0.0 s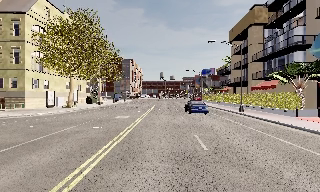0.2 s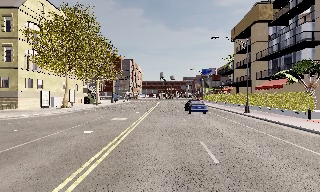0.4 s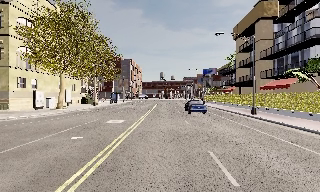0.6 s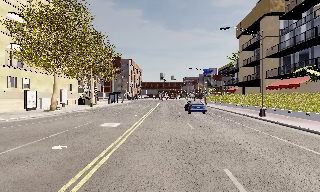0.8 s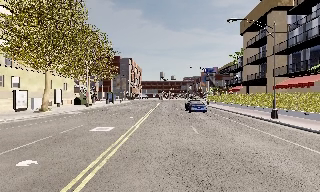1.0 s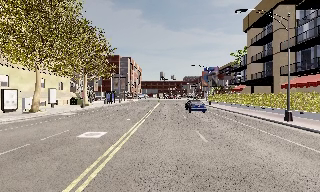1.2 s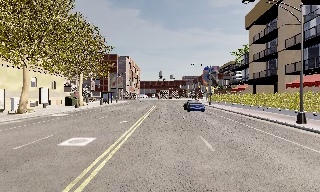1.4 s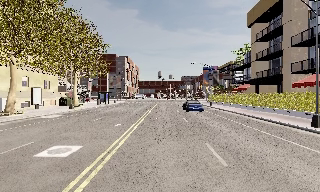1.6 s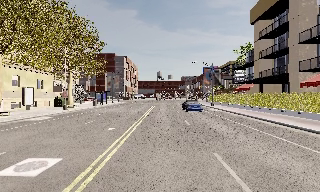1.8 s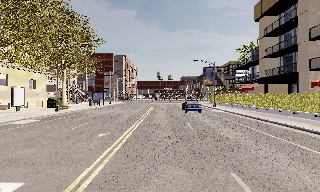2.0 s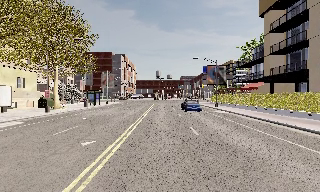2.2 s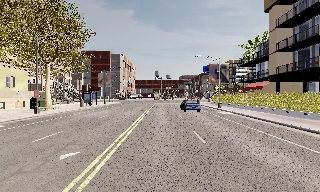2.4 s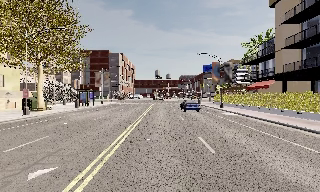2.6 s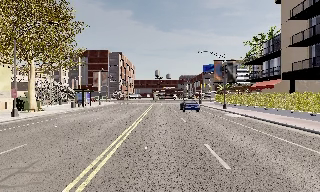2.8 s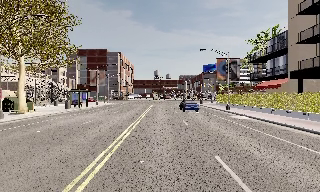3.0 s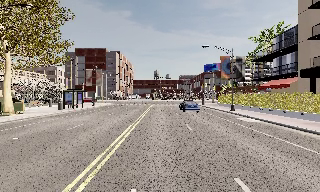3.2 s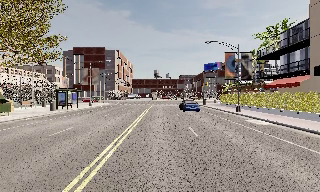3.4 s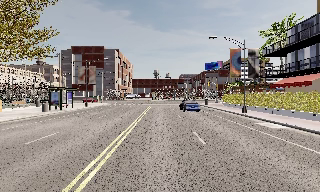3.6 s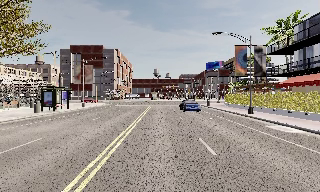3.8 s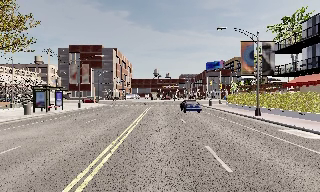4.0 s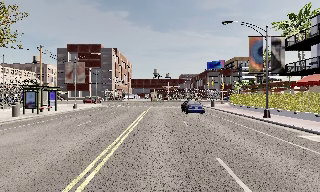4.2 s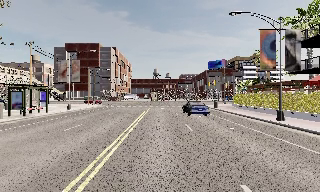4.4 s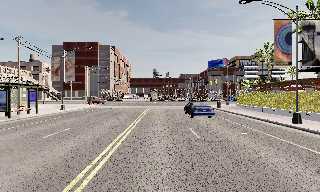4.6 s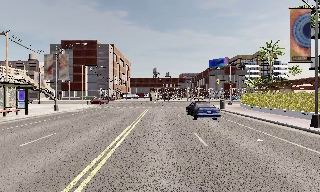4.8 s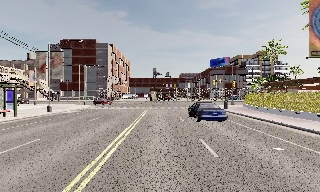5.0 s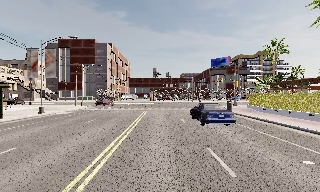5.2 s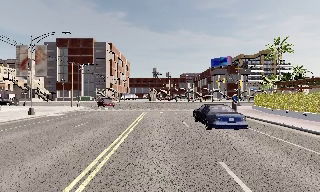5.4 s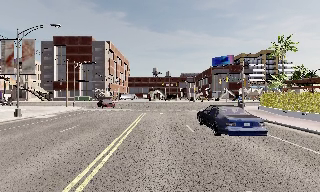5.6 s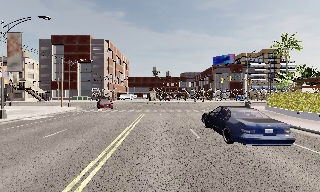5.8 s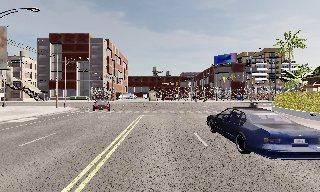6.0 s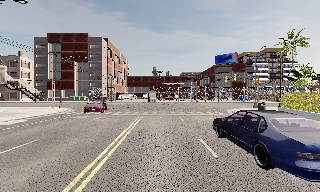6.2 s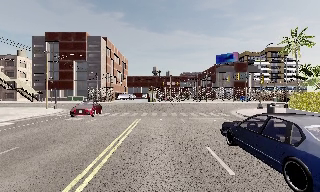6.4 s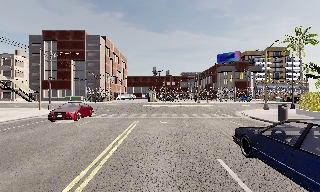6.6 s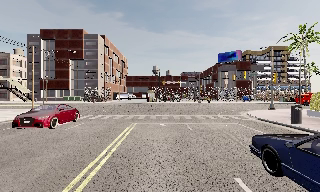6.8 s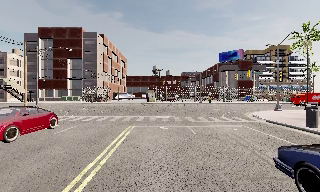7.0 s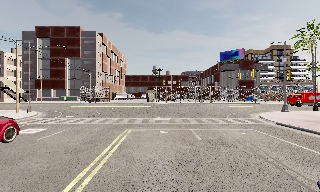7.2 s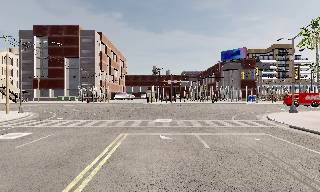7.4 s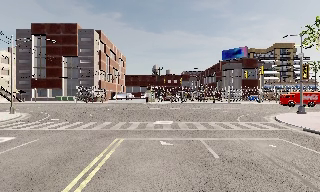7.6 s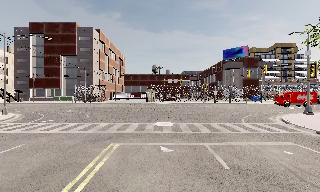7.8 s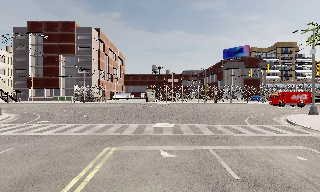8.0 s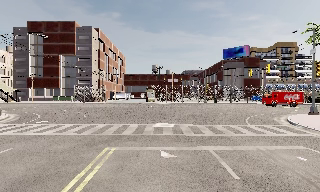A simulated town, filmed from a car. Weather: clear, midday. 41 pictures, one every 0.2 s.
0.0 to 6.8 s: The camera travels forward, about 40 m, so what stands in front looms larger.
6.8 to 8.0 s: The camera travels forward, about 4.5 m, so what stands in front looms larger. It loses speed.
The film runs forward here.
